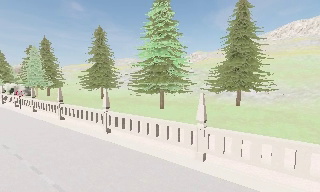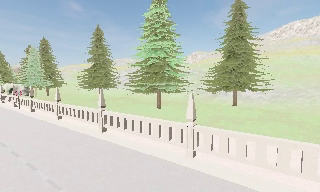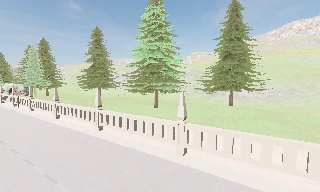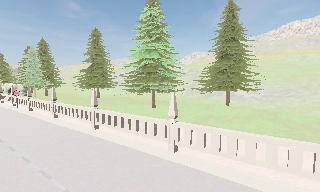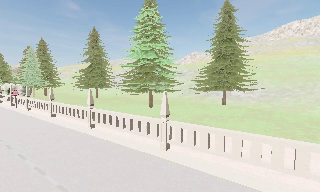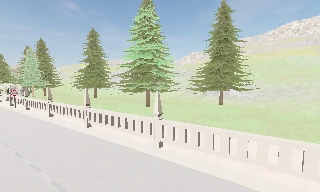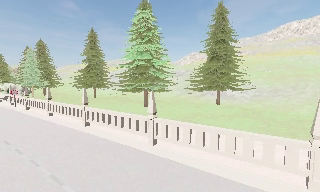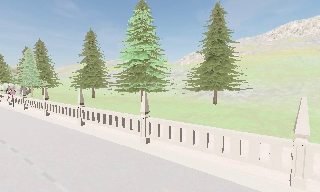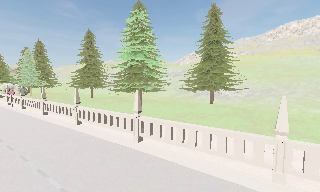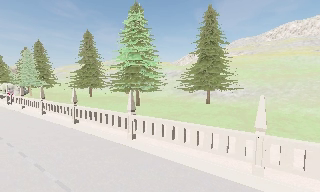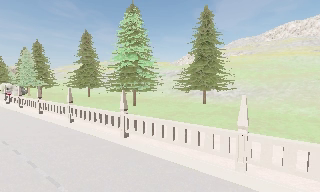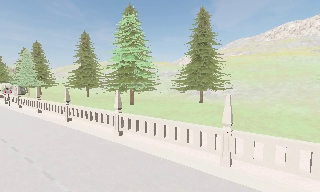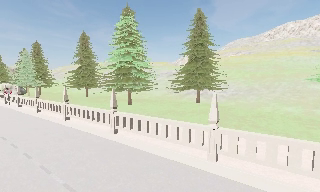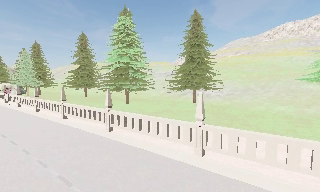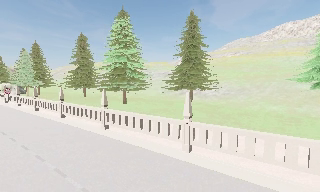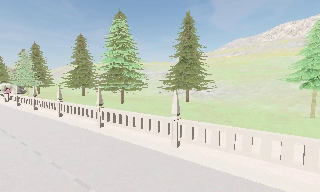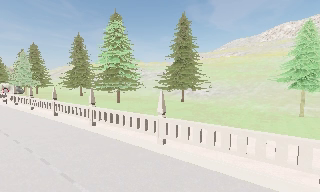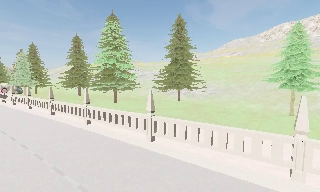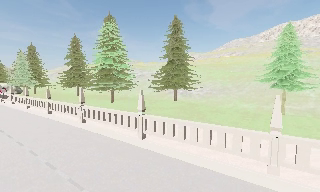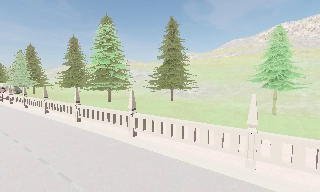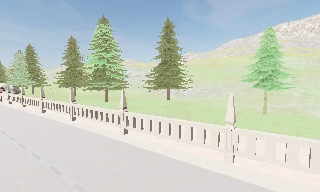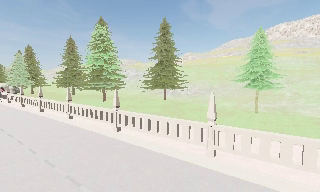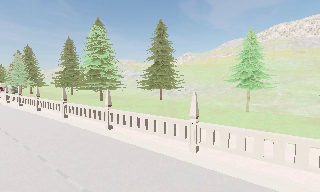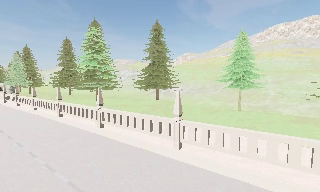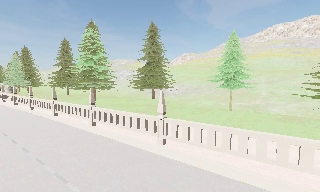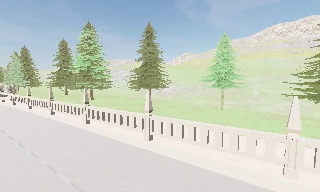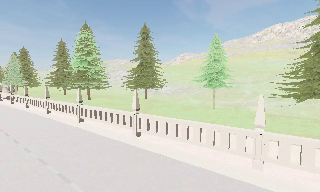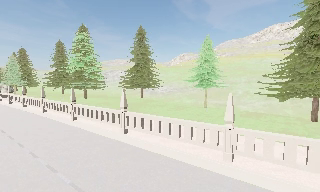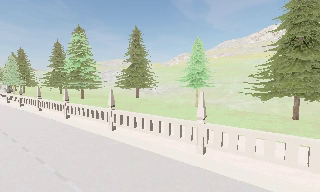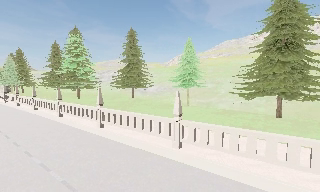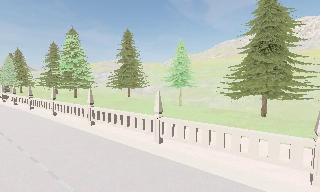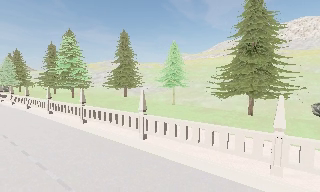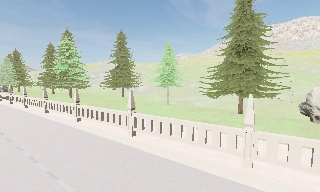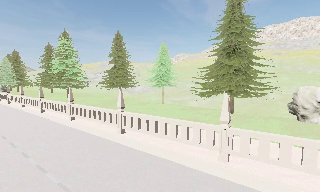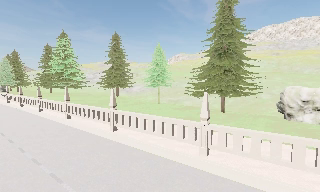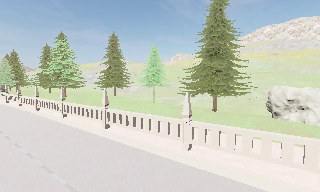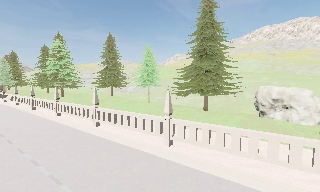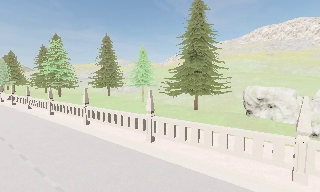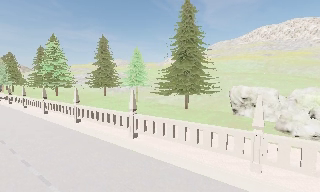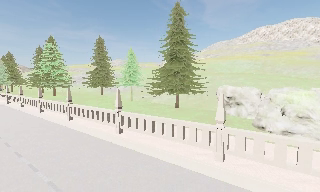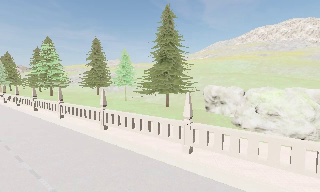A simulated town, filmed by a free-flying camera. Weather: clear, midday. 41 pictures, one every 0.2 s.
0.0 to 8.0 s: The camera travels to its right and backward, about 30 m, so close, fixed things drift to the left. It gains speed.
The film runs backward here.
